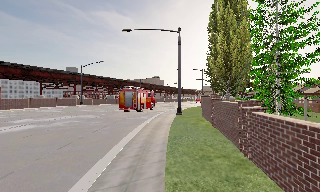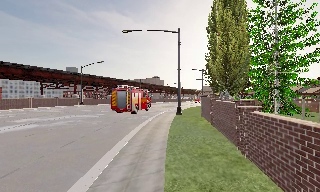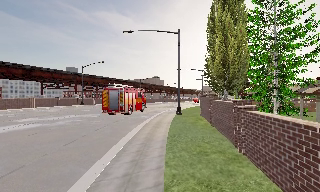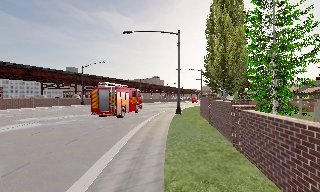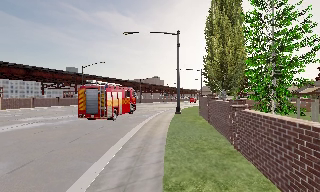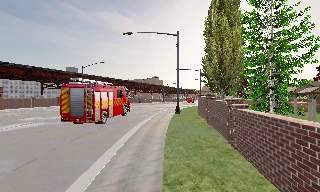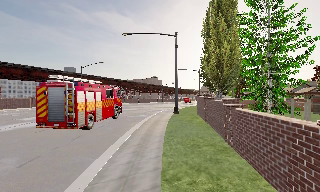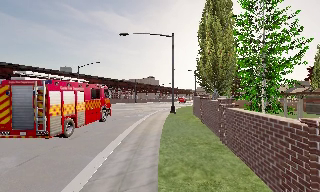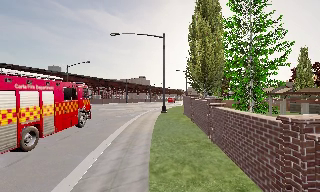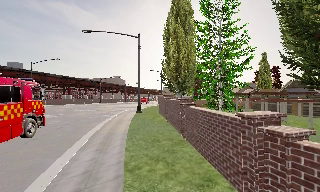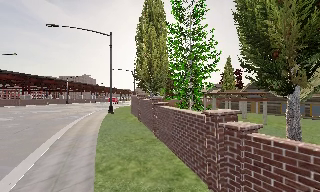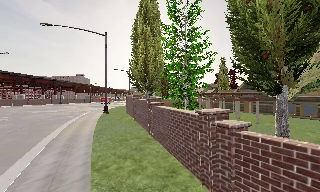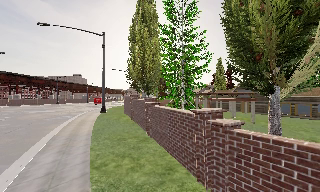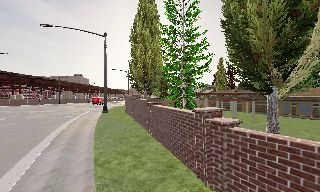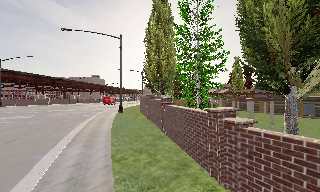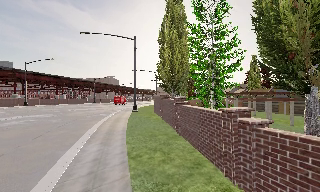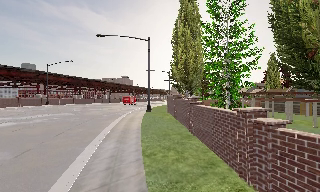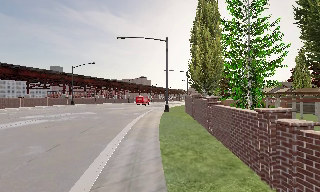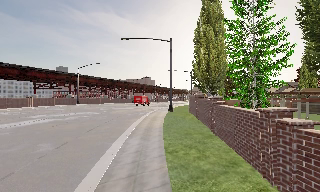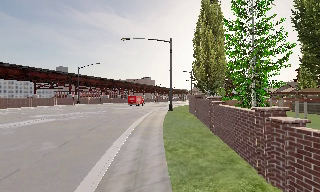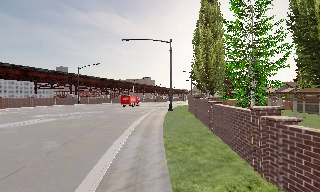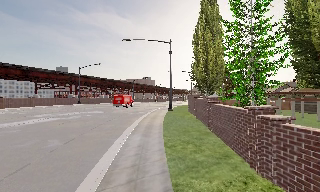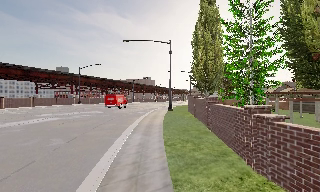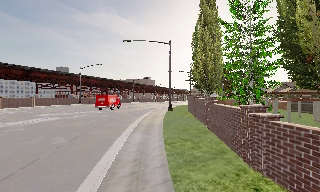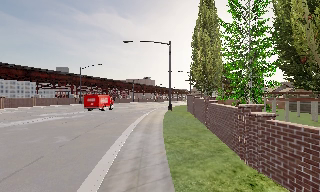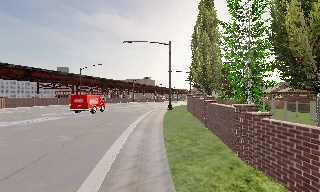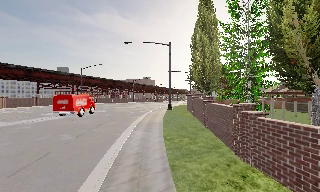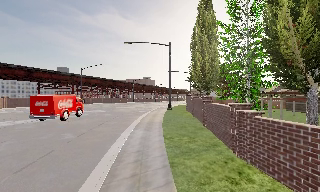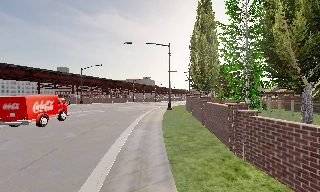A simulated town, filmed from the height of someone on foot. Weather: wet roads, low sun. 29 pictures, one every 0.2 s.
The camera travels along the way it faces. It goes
backward.
0.0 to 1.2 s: The camera travels backward, about 1.5 m, so what stands in front gets smaller.
1.2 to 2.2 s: The camera swings to its right by about 25 degrees, and the scene slides to the left. It travels backward, about 1 m, so what stands in front gets smaller.
2.2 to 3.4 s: The scene slides to the right, as the camera pans about 20 degrees to its left. It travels backward, about 1 m, so what stands in front gets smaller.
3.4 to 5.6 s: The camera travels backward, about 2.5 m, so what stands in front gets smaller.
The film runs backward here.
